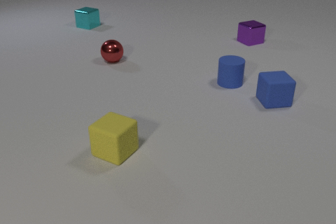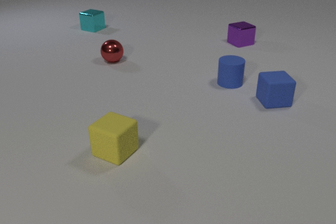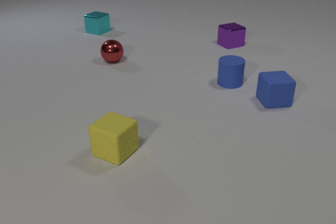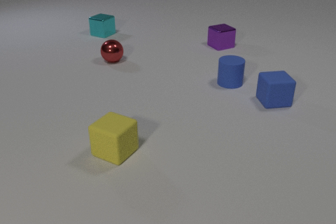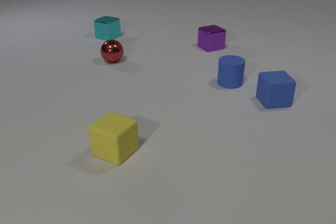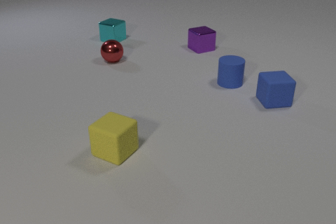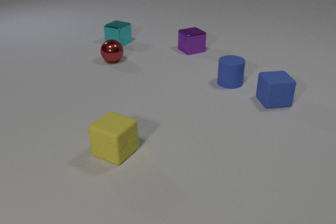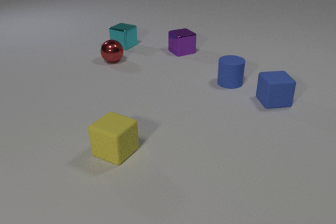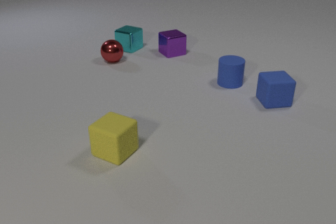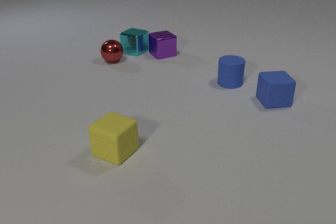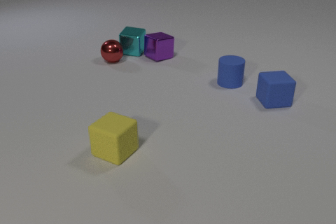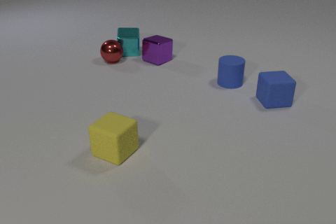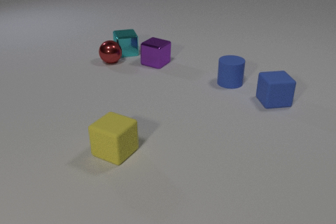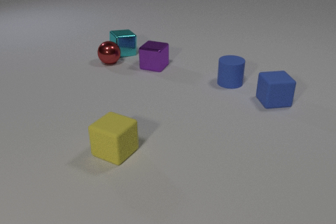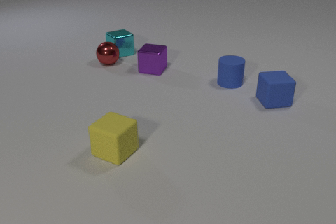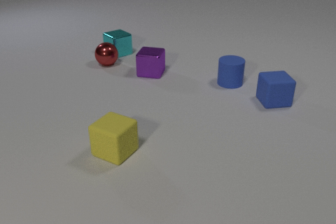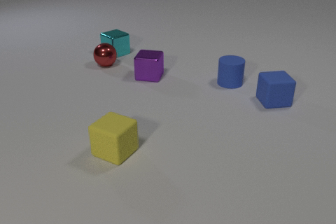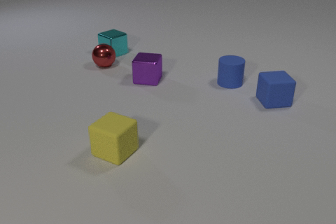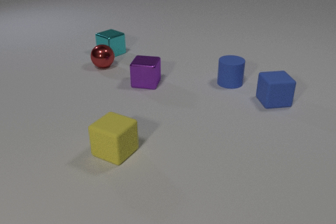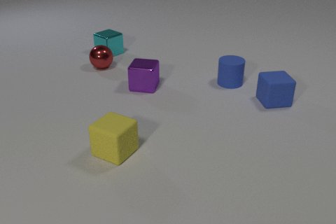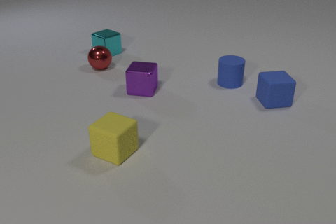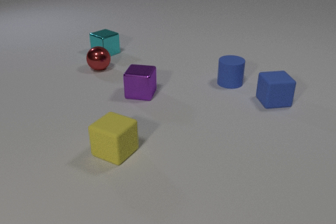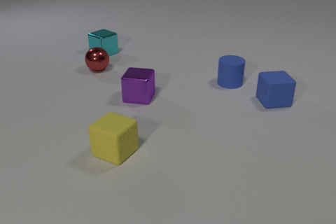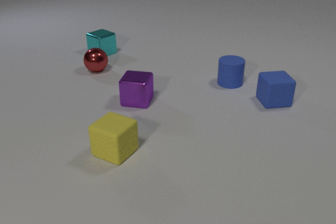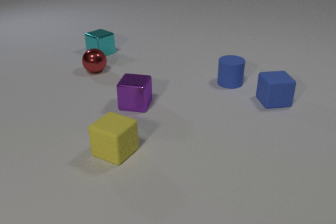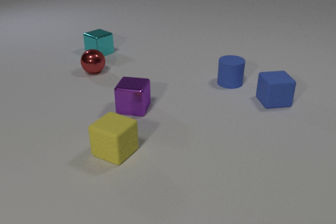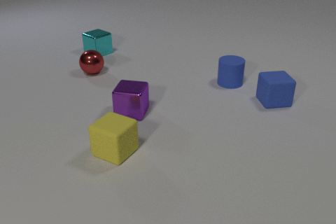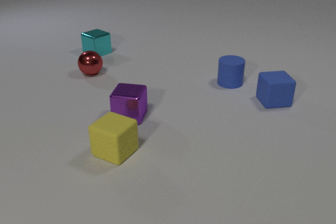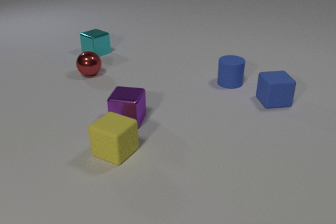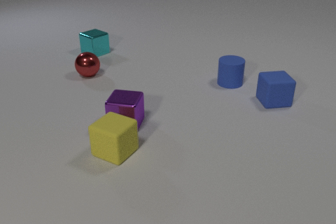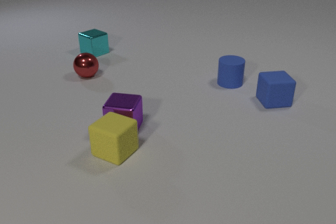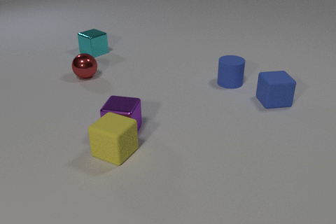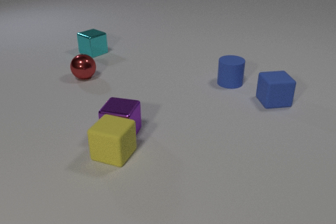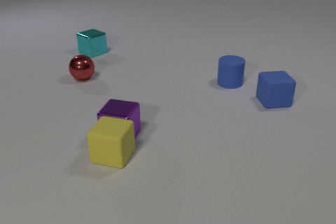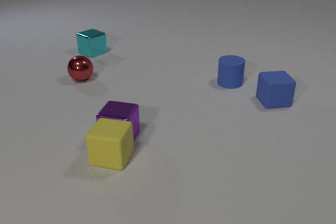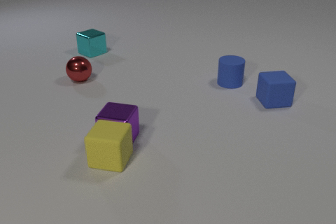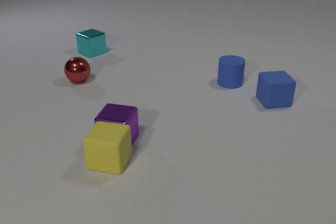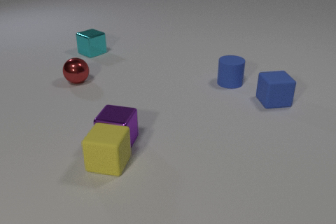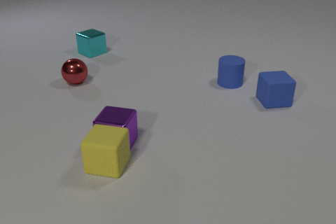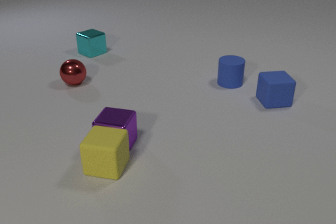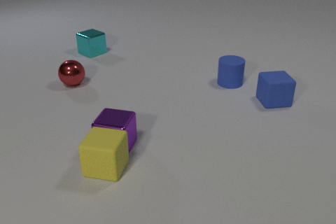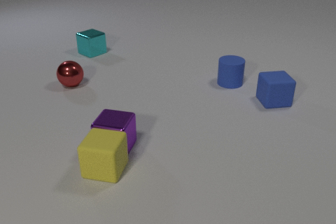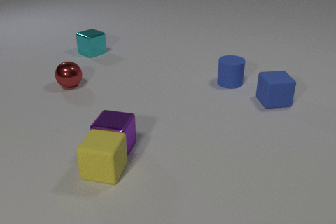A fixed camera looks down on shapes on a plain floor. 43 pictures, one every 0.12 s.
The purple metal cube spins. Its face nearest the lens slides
to the right.
The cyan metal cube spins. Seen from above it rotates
counterclockwise.
0.00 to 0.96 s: The purple metal cube slides to the left and toward the camera. The cyan metal cube slides toward the camera and to the right.
0.96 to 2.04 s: The purple metal cube slides toward the camera, spins so that its near face slides to the right, counterclockwise seen from above. The cyan metal cube slides to the left and toward the camera, spins so that its near face slides to the right, counterclockwise seen from above. The red metal sphere rolls toward the camera and to the left. The purple metal cube and the cyan metal cube collide. The cyan metal cube and the red metal sphere collide.
2.04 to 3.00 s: The purple metal cube slides toward the camera. The cyan metal cube slides to the left. The red metal sphere rolls toward the camera and to the left.
3.00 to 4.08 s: The purple metal cube slides toward the camera. The cyan metal cube slides to the left. The red metal sphere rolls toward the camera and to the left. The yellow rubber cube slides toward the camera. The purple metal cube and the yellow rubber cube collide.
4.08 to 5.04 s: The purple metal cube slides toward the camera. The red metal sphere rolls toward the camera and to the left. The yellow rubber cube slides toward the camera.
How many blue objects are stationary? 2.
What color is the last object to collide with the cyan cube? red.
Are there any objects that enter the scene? no.
